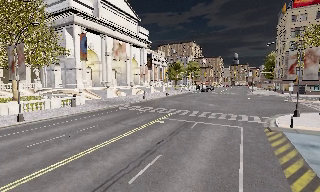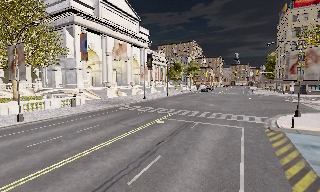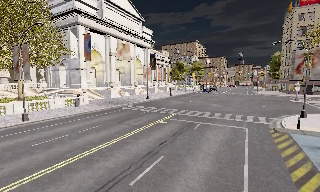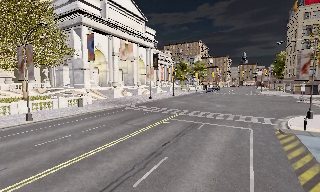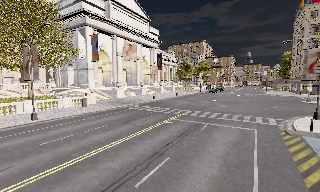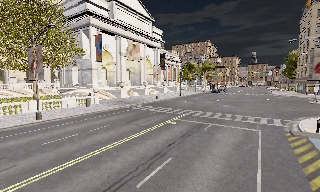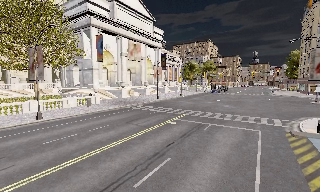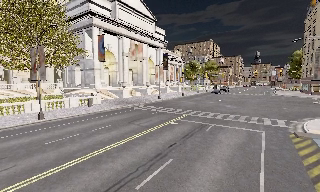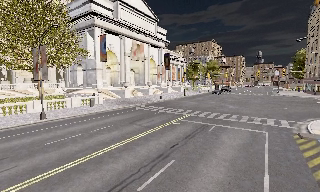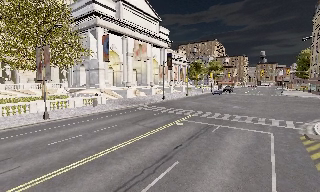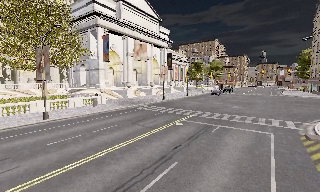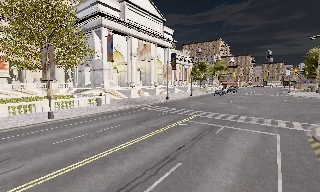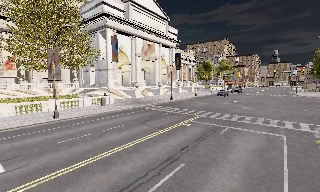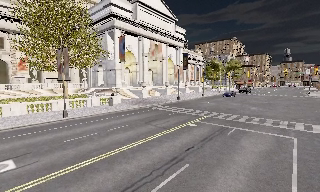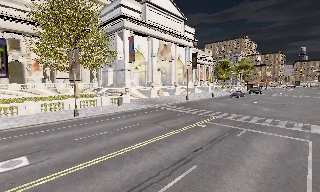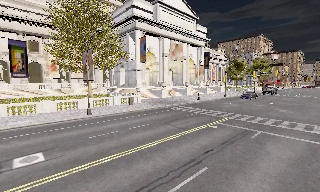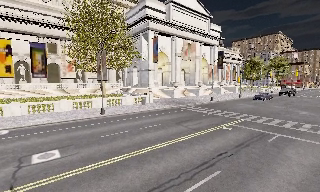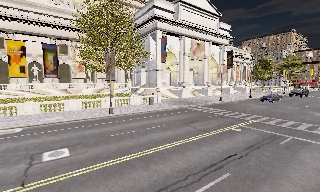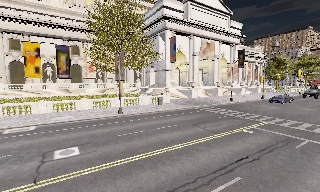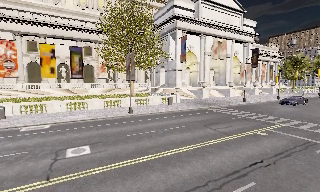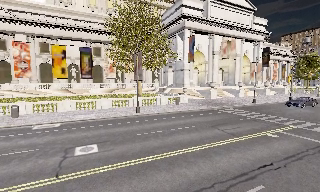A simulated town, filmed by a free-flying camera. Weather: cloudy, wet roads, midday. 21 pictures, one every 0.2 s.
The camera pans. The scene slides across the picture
to the right.
The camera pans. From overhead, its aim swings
counterclockwise.
0.0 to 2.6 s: The camera pans to its left, which is counterclockwise from overhead, by about 15 degrees. It travels forward, about 1 m, so what stands in front looms larger.
2.6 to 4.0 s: The camera swings to its left by about 25 degrees, and the scene slides to the right.
The film runs forward here.
